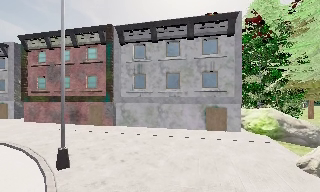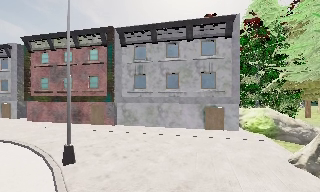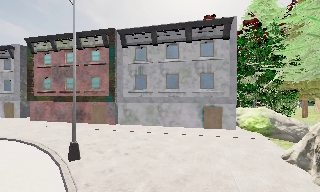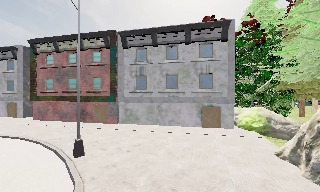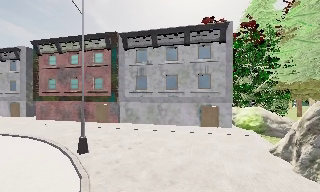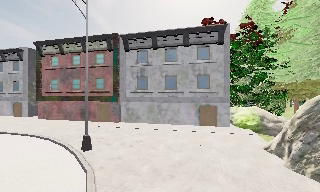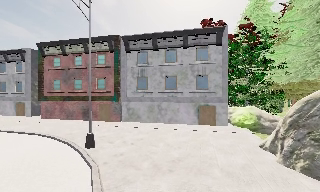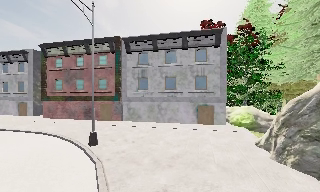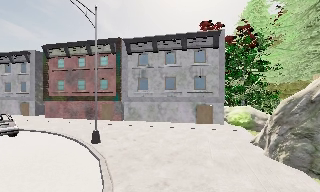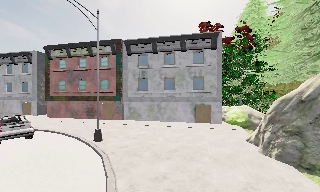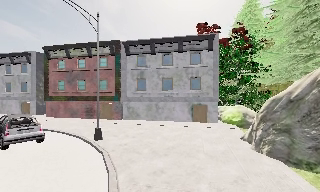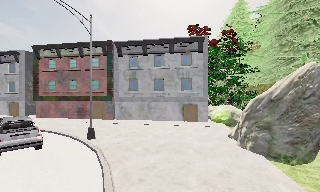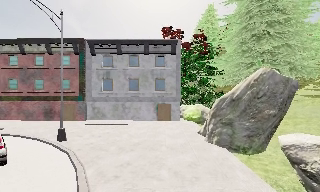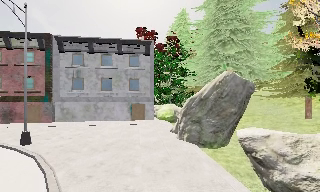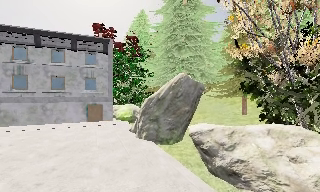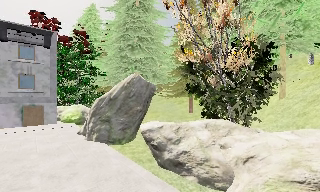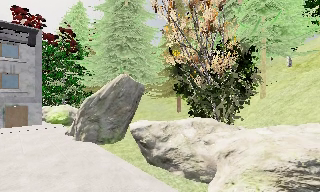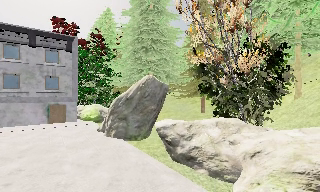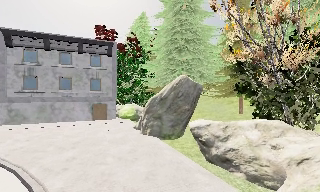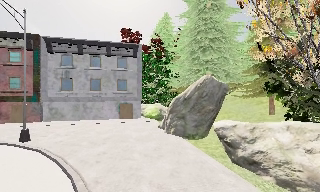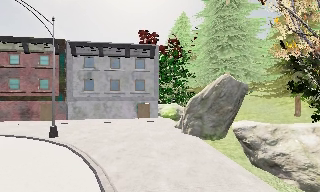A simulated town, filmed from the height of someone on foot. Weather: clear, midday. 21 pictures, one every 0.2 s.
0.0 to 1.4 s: The camera travels backward, about 2.5 m, so what stands in front gets smaller.
1.4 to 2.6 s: The camera pans to its right, which is clockwise from overhead, by about 20 degrees. It travels backward, about 2 m, so what stands in front gets smaller.
2.6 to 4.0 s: The camera travels backward, about 1.5 m, so what stands in front gets smaller.
The film runs backward here.
